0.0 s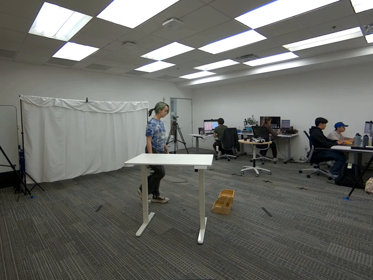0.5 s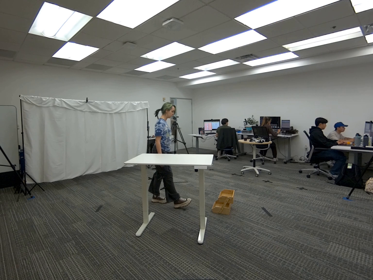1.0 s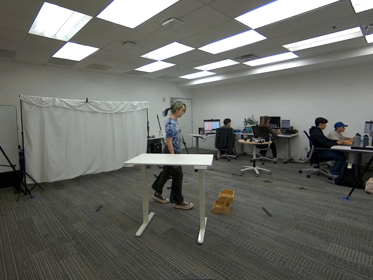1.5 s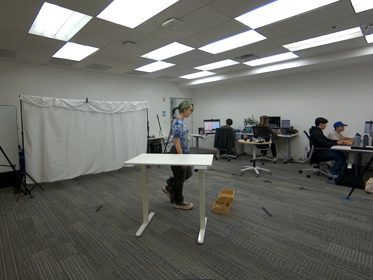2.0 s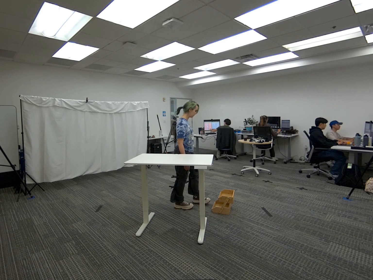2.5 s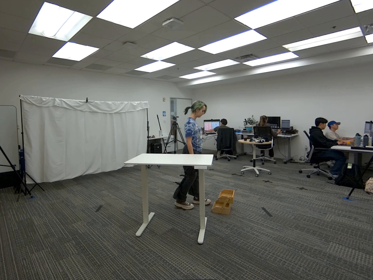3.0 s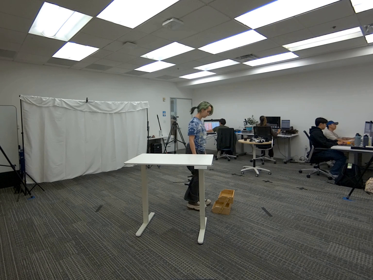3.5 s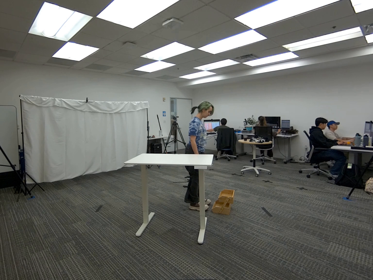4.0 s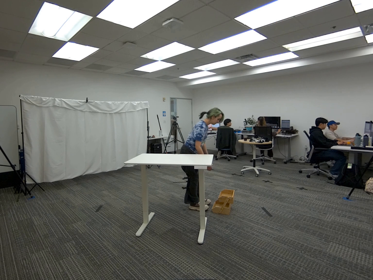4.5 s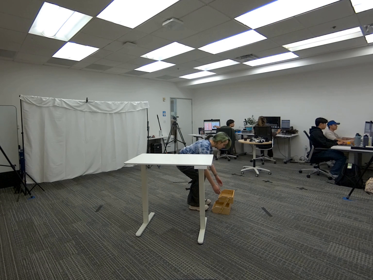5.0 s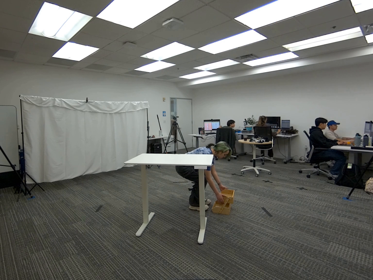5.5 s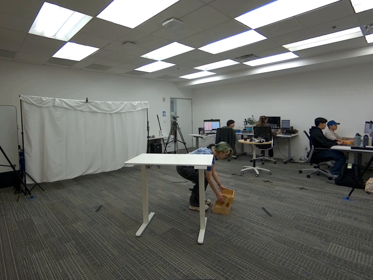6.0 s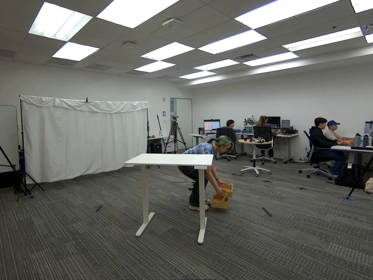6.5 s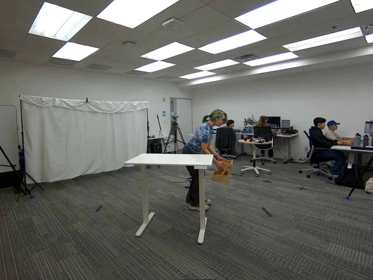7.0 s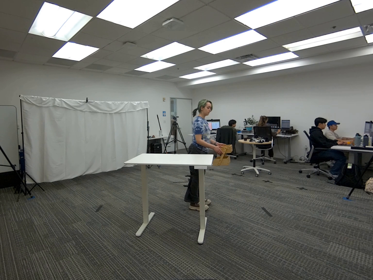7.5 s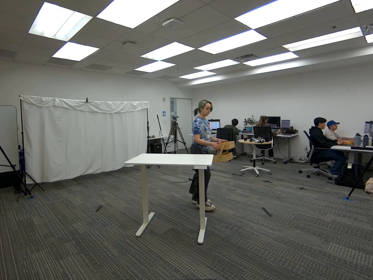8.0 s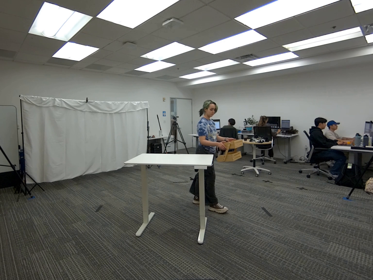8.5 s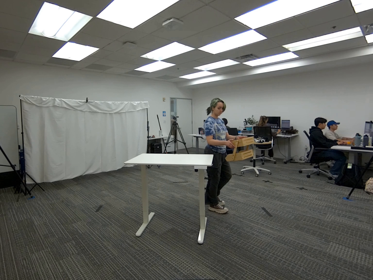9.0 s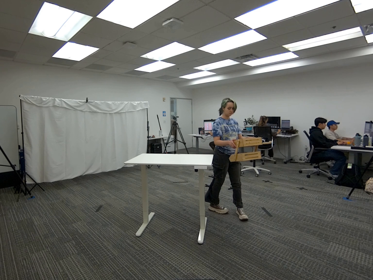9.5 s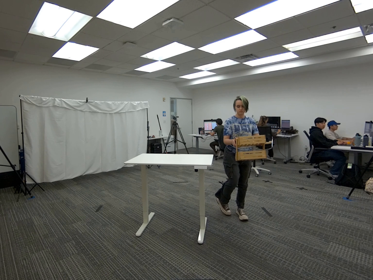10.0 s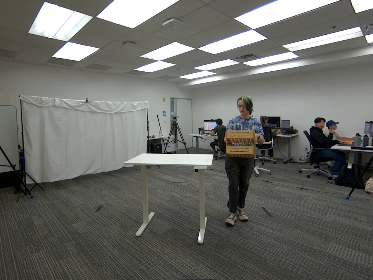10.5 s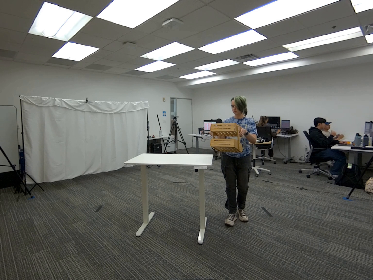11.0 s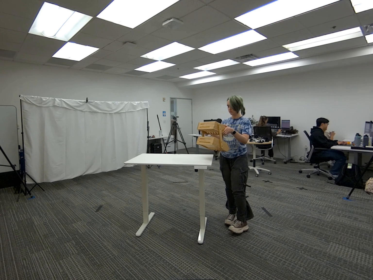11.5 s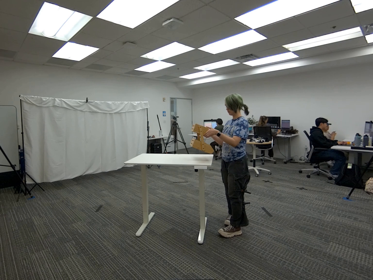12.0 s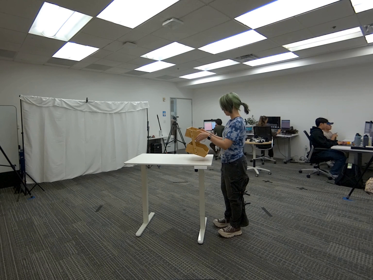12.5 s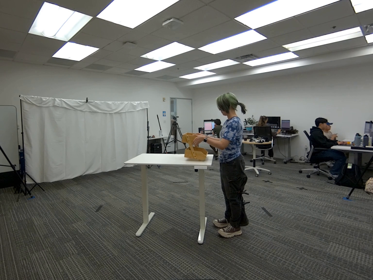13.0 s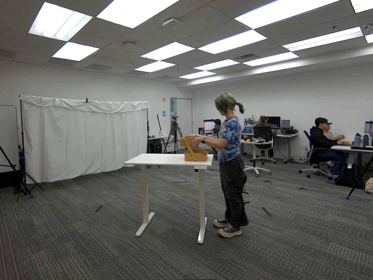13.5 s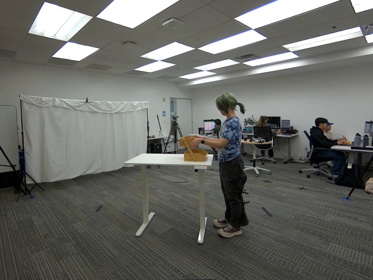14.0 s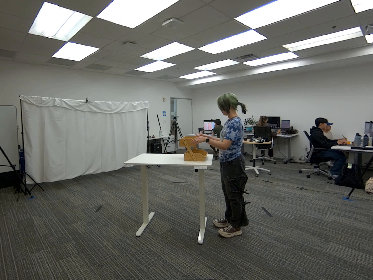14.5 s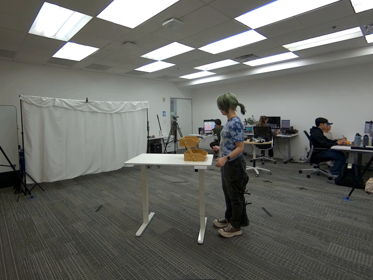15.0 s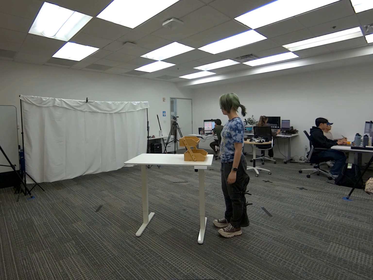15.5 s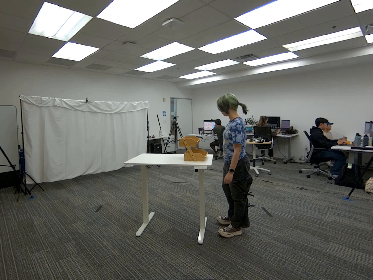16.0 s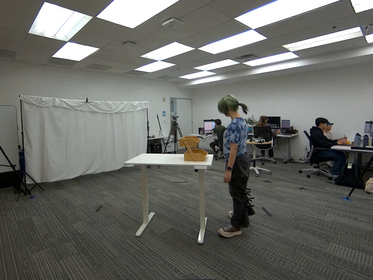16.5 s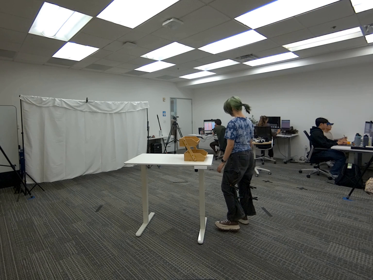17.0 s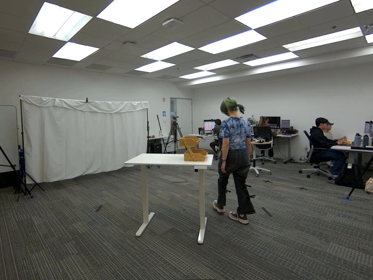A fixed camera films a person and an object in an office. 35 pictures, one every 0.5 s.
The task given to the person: Walk over to the wooden crate on the ground and pick up the wooden crate from the top shelf using both hands and place on the white desk.
